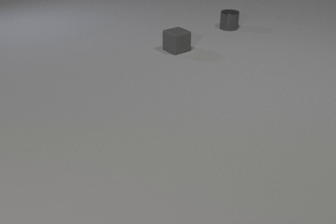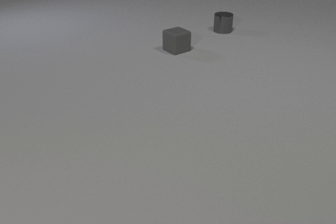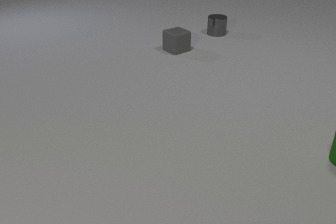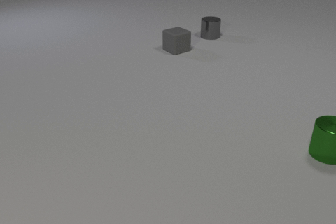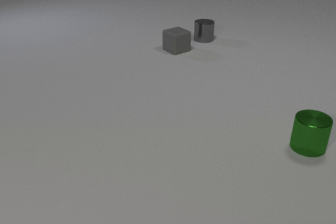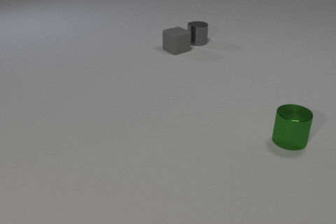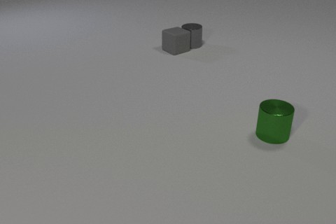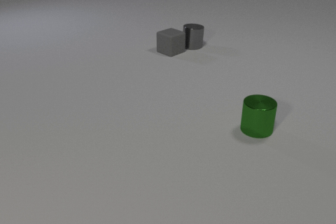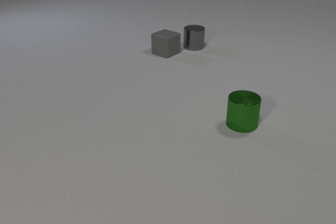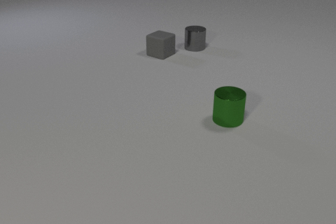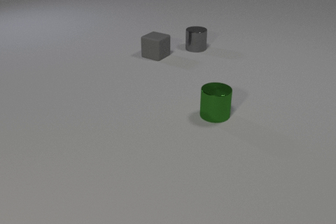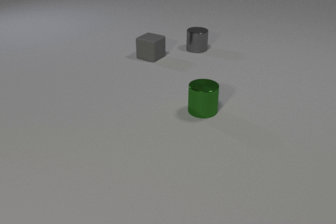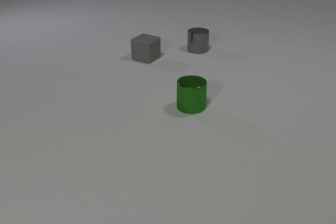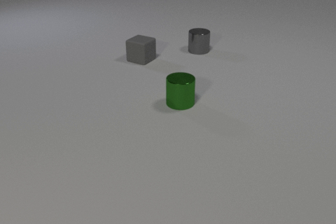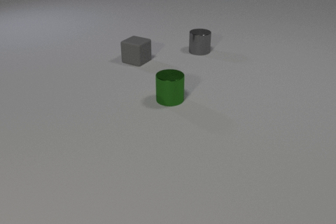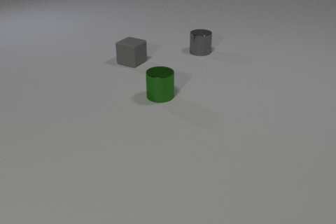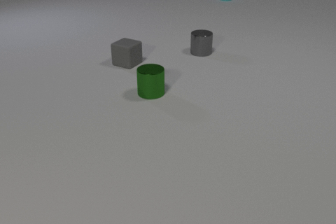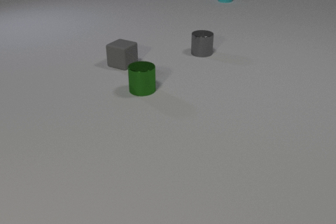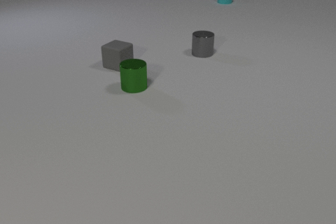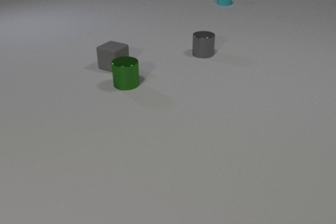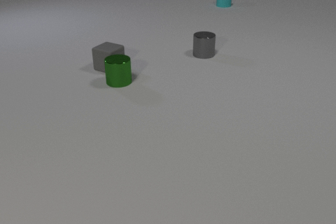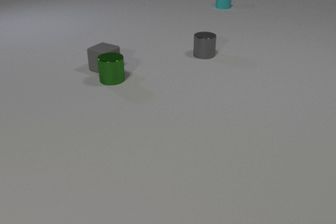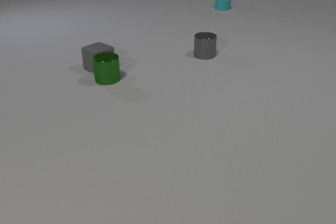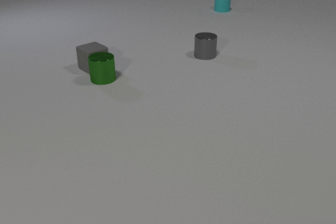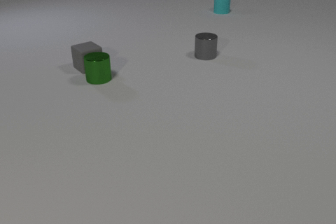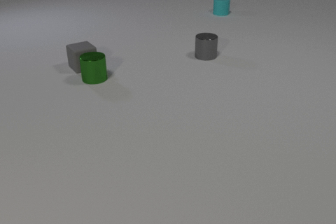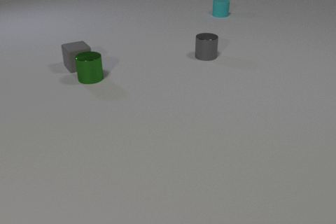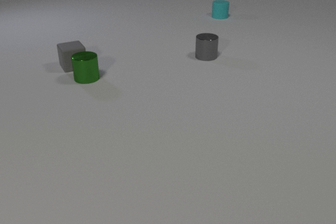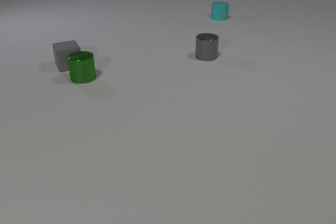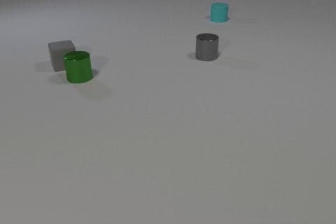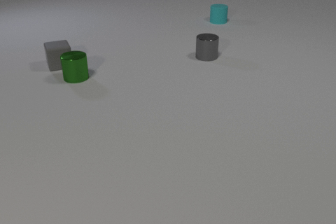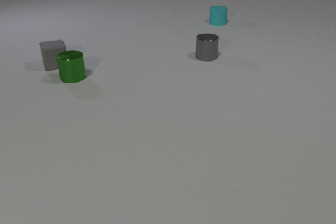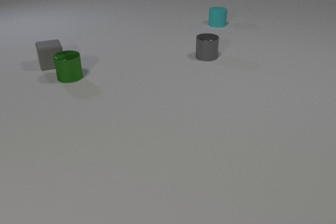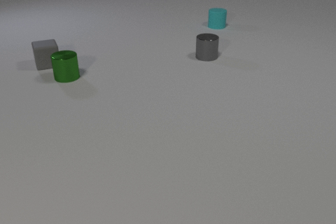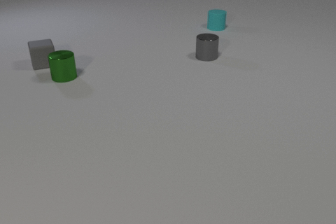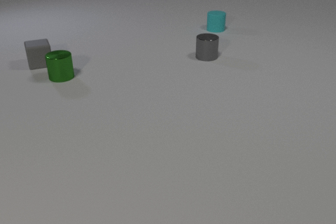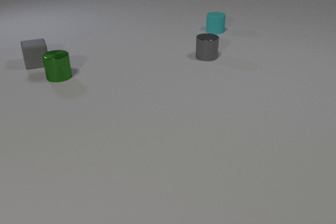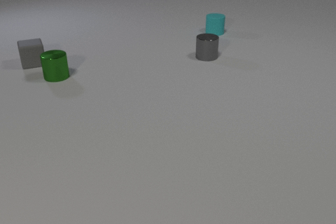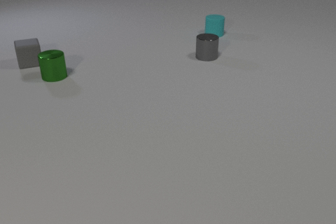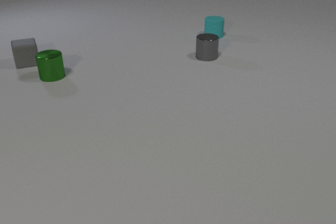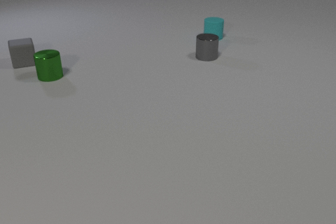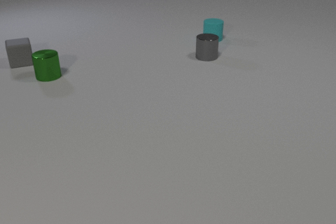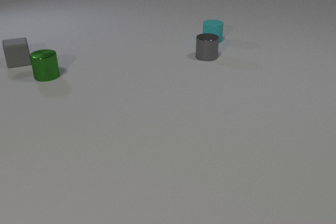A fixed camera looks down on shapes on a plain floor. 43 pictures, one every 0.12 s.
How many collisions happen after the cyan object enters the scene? 1.
How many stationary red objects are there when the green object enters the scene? 0.
What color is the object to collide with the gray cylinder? gray.
0.00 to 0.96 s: The gray metal cylinder slides toward the camera and to the left. The gray rubber cube slides to the left and toward the camera. The green metal cylinder comes in at the right edge, slides to the left. The gray metal cylinder and the gray rubber cube collide.
0.96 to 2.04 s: The gray metal cylinder slides toward the camera and to the right. The gray rubber cube slides to the left and toward the camera. The cyan rubber cylinder comes in at the top edge, slides toward the camera. The green metal cylinder slides to the left and away from the camera.
2.04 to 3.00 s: The gray metal cylinder slides toward the camera. The gray rubber cube slides to the left, spins clockwise seen from above by about 30 degrees, its near face sliding to the left. The cyan rubber cylinder slides toward the camera. The green metal cylinder slides to the left and away from the camera. The gray rubber cube and the green metal cylinder collide.
3.00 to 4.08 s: The gray rubber cube slides to the left and away from the camera. The cyan rubber cylinder slides toward the camera. The green metal cylinder slides to the left.
4.08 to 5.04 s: The gray rubber cube slides to the left and away from the camera. The cyan rubber cylinder slides toward the camera. The green metal cylinder slides to the left and away from the camera.
